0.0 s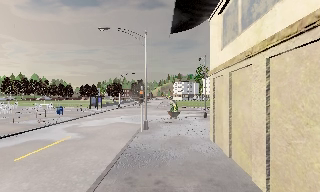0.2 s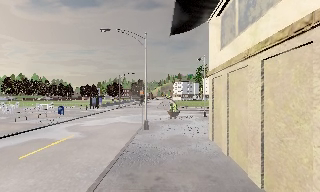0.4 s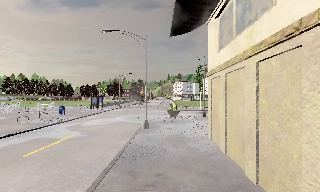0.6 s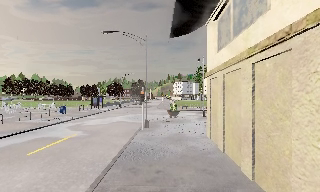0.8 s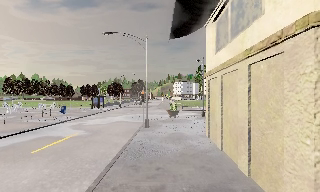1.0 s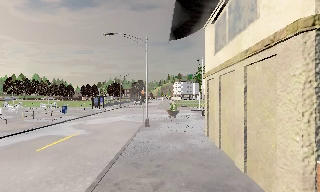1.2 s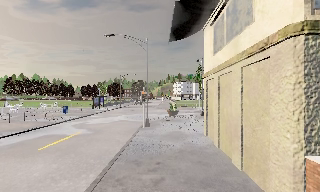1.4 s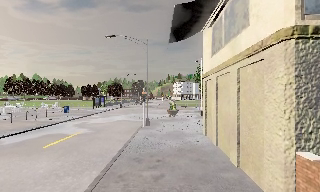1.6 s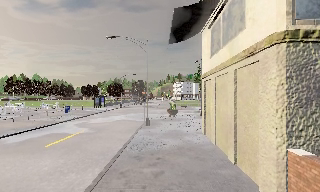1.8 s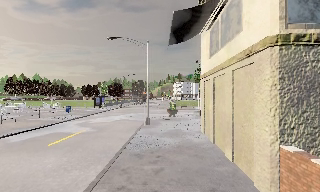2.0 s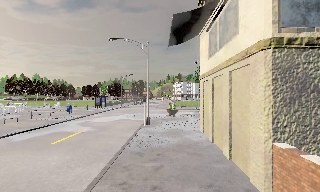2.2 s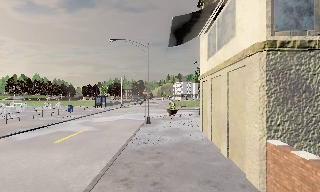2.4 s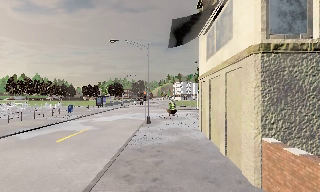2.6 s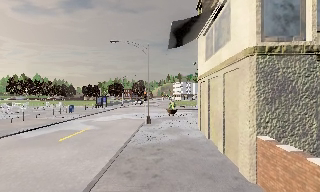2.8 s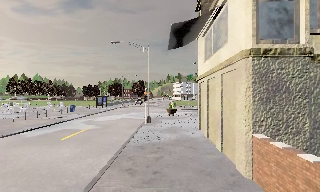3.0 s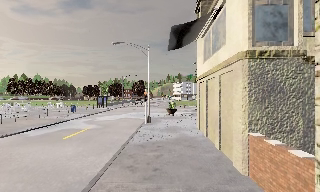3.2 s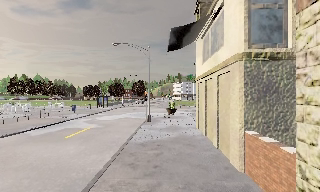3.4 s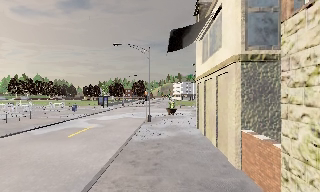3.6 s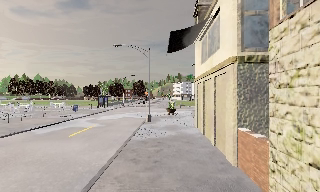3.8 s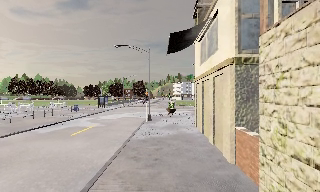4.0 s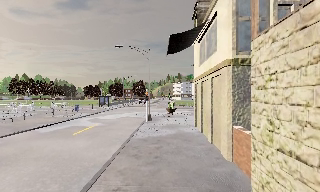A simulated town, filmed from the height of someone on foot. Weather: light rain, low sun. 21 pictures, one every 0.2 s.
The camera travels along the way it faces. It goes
backward.
0.0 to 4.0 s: The camera travels backward, about 4.5 m, so what stands in front gets smaller.
The film runs backward here.
